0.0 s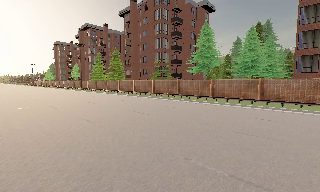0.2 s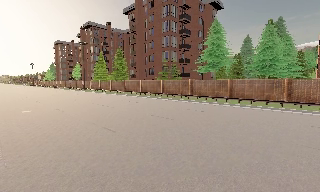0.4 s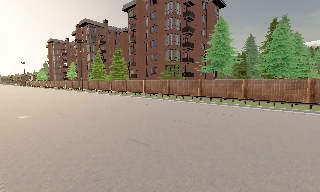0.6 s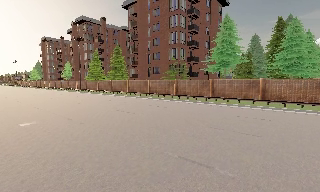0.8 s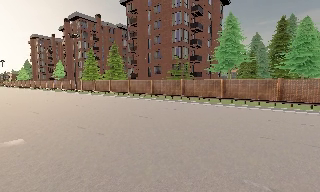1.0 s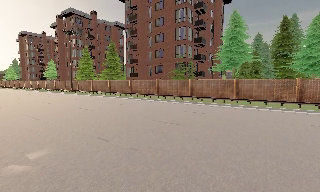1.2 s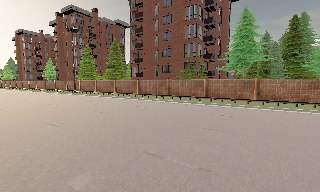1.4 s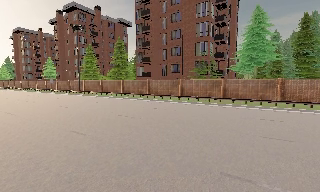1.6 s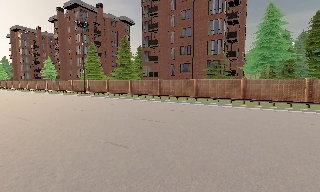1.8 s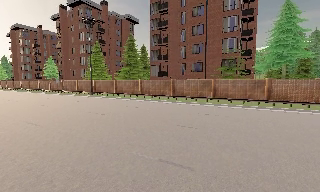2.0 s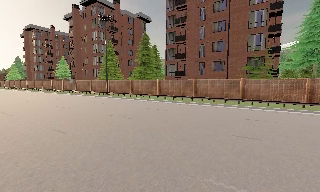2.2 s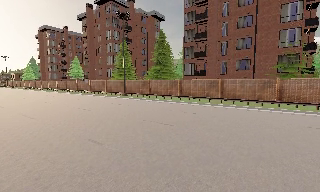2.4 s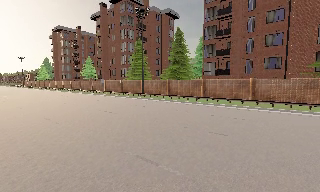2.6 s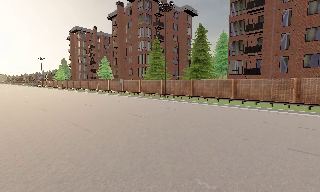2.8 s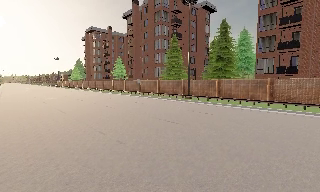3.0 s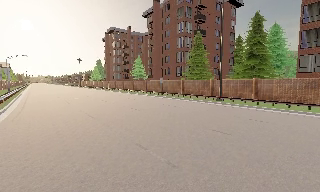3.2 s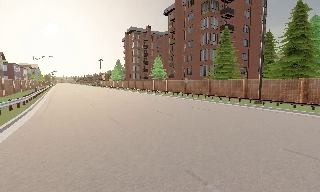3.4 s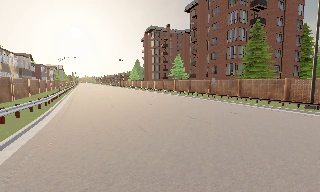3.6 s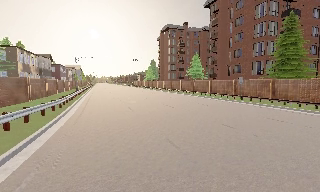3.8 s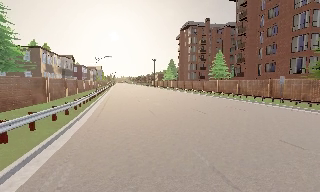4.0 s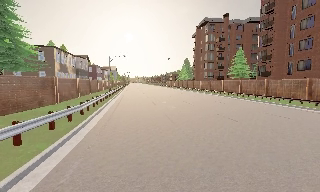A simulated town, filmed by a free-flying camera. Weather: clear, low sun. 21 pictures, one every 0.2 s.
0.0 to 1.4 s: The camera pans to its right, which is clockwise from overhead, by about 10 degrees. It travels to its left and forward, about 16 m, so close, fixed things drift to the right.
1.4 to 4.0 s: The camera swings to its left by about 50 degrees, and the scene slides to the right. It travels forward and to its left, about 25 m.
The film runs forward here.
